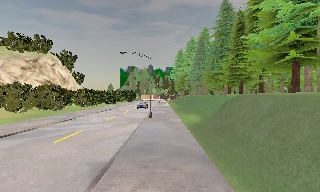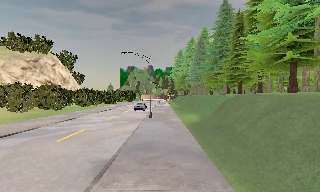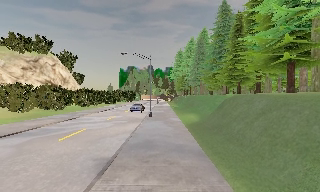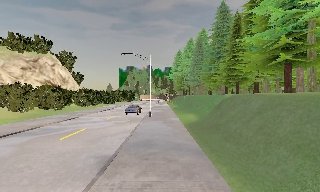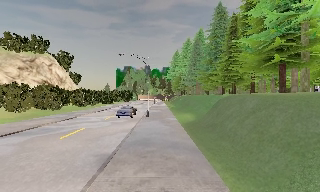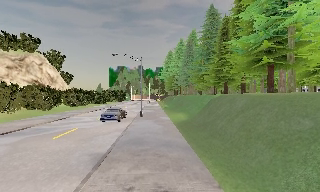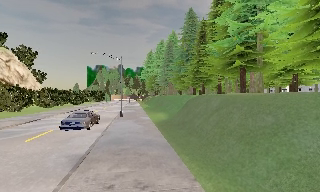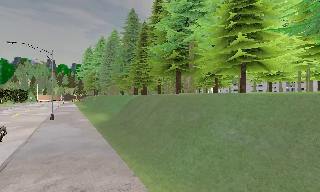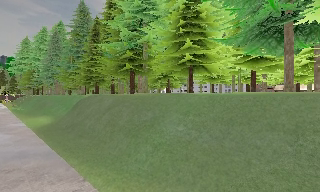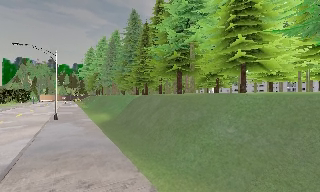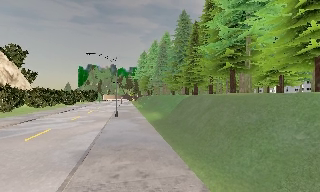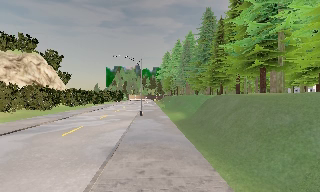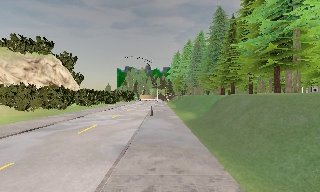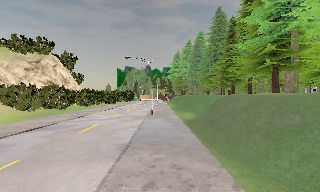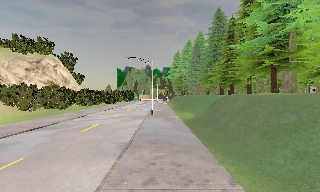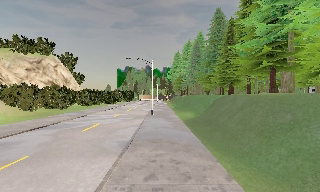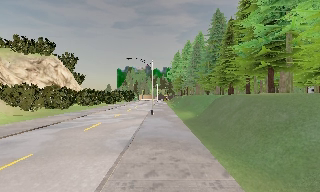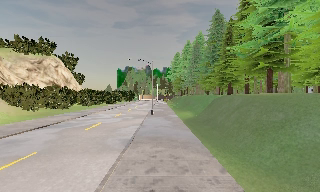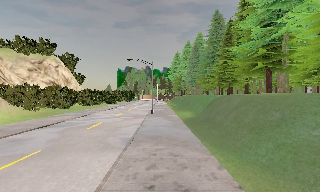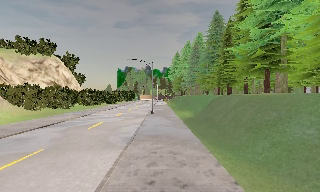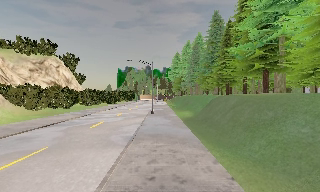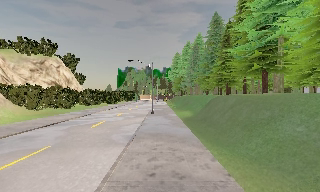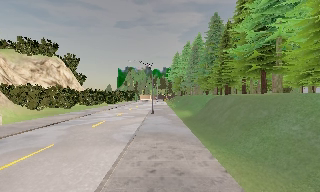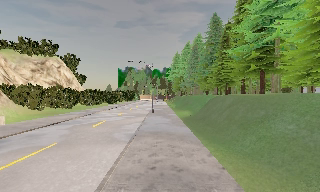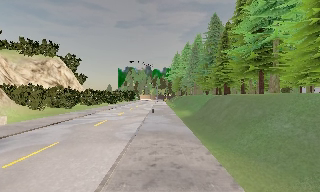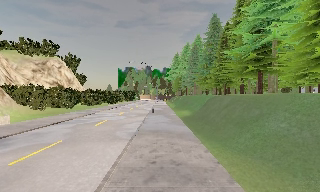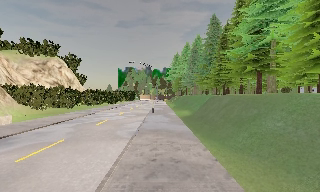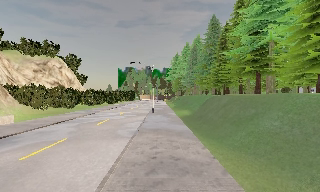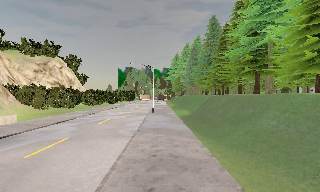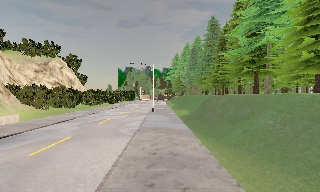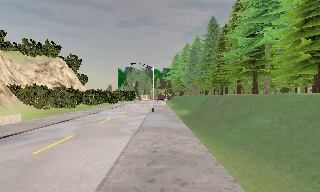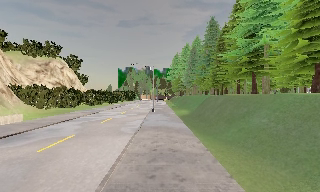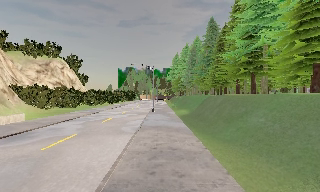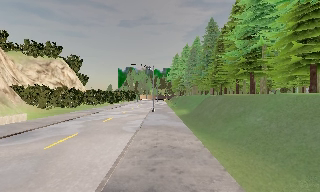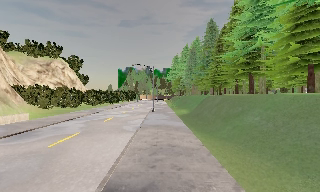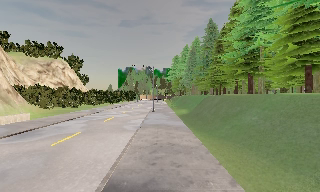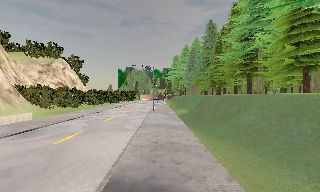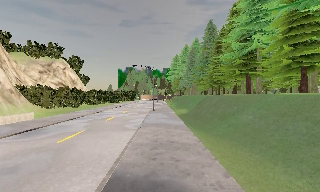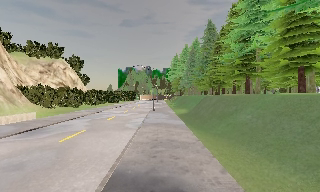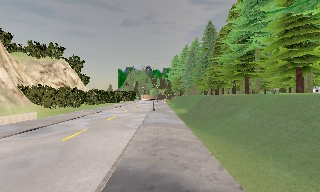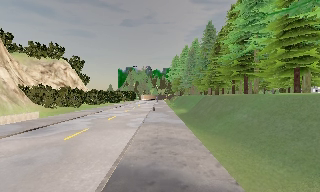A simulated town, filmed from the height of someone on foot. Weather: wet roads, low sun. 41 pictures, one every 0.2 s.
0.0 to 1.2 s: The camera pans to its right, which is clockwise from overhead, by about 10 degrees. It travels backward, about 1.5 m, so what stands in front gets smaller.
1.2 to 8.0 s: The camera travels backward, about 8 m, so what stands in front gets smaller.
The film runs backward here.
